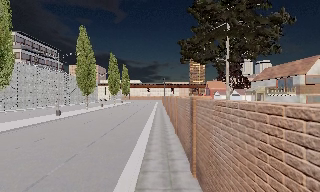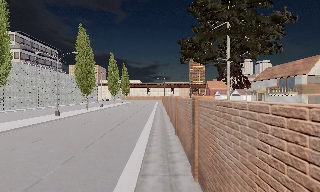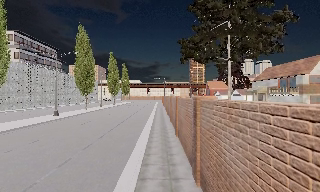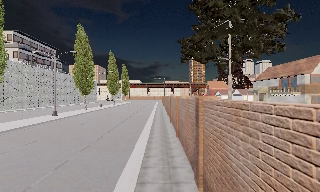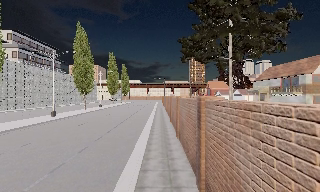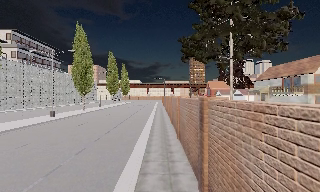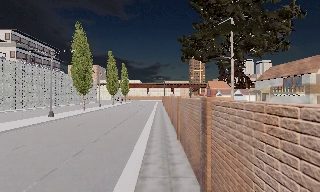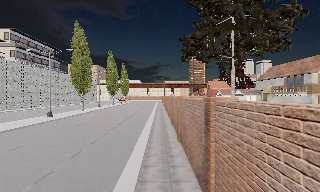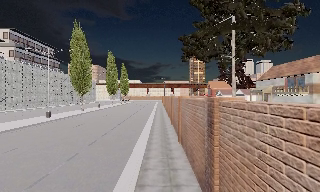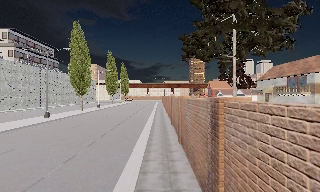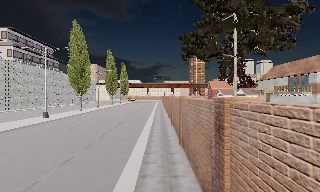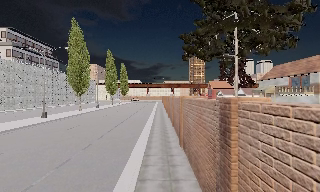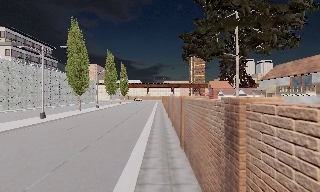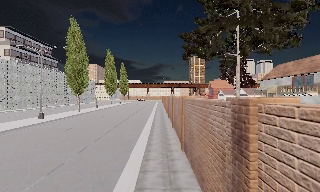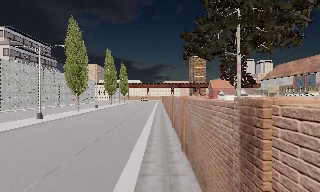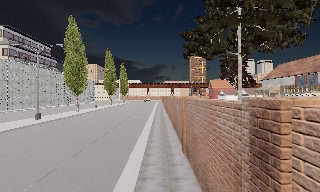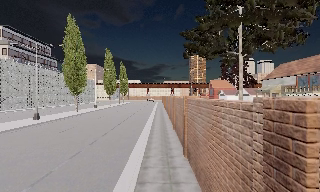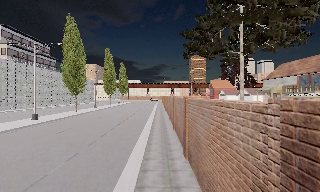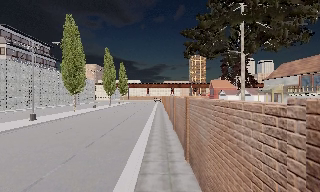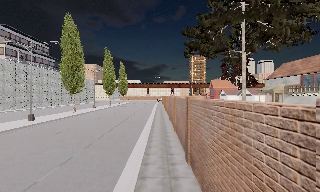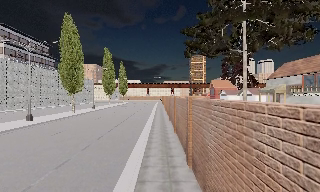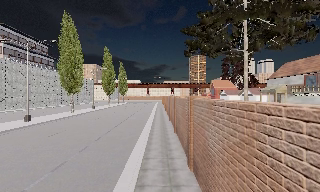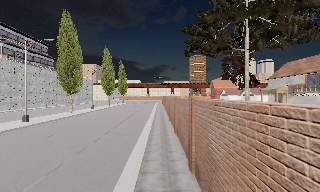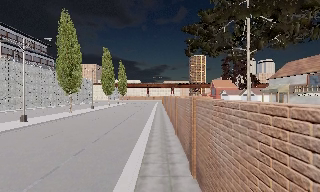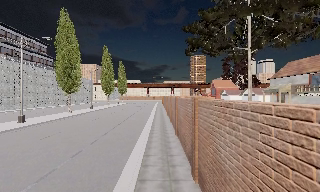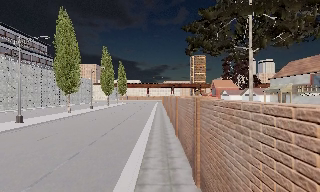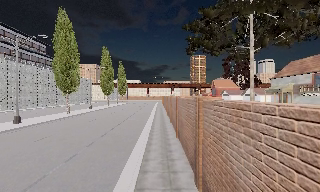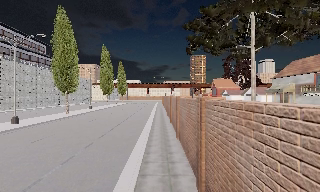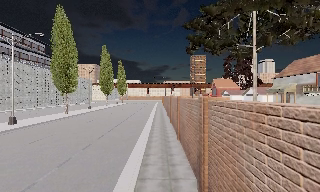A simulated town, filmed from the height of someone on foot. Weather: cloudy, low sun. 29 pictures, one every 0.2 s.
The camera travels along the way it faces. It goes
forward.
0.0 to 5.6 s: The camera travels forward, about 6 m, so what stands in front looms larger.
The film runs forward here.
